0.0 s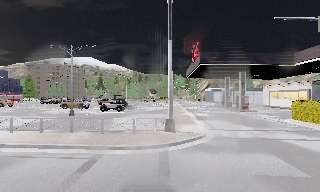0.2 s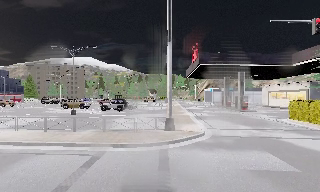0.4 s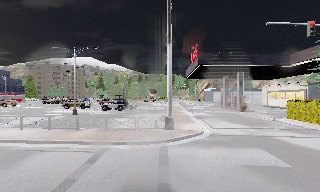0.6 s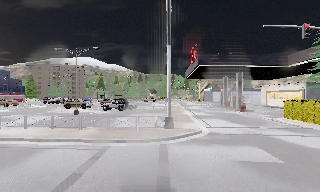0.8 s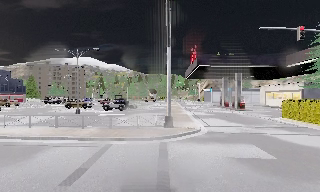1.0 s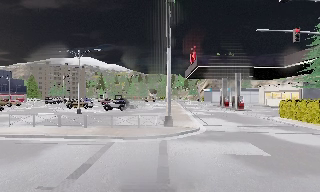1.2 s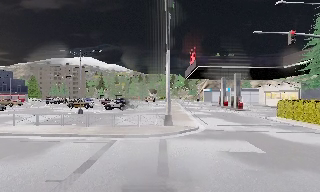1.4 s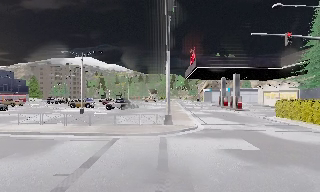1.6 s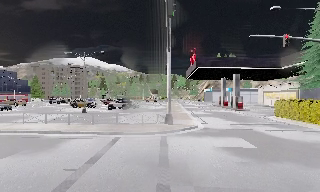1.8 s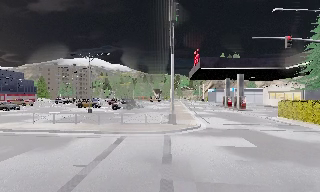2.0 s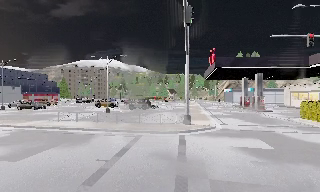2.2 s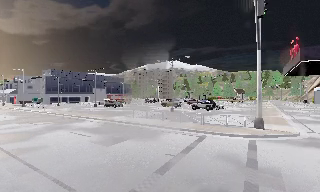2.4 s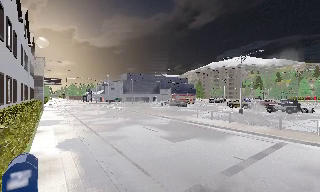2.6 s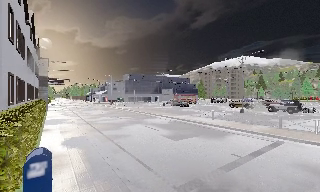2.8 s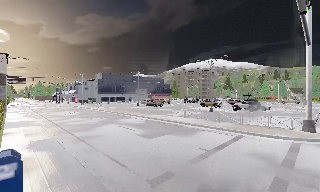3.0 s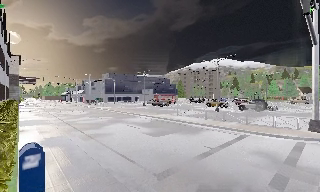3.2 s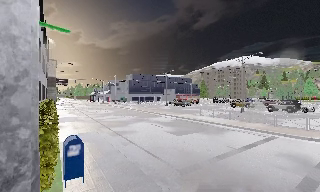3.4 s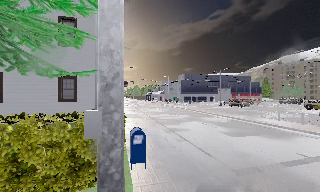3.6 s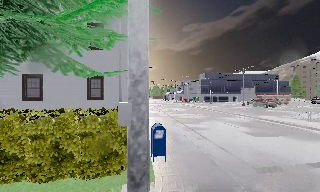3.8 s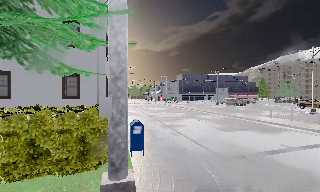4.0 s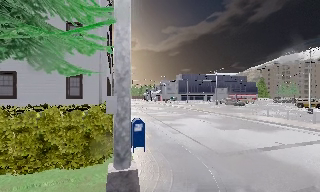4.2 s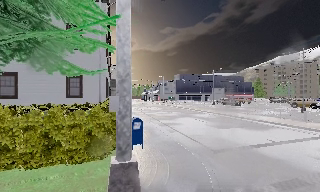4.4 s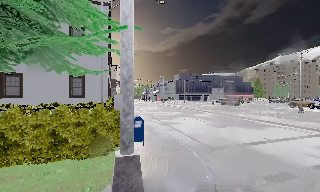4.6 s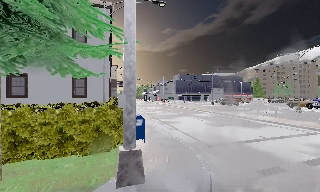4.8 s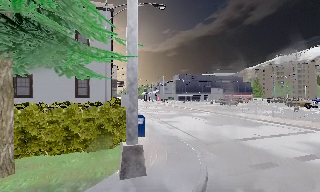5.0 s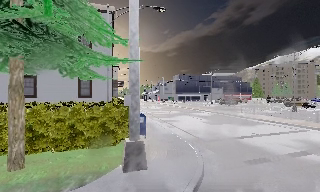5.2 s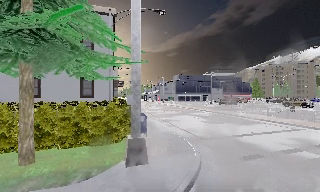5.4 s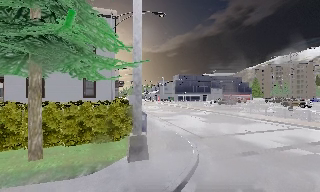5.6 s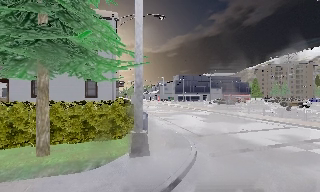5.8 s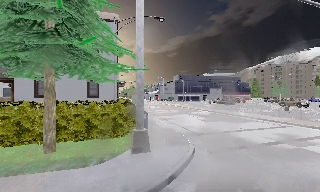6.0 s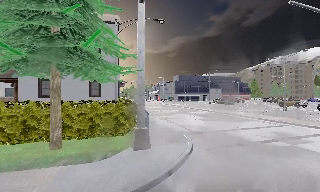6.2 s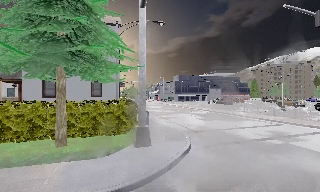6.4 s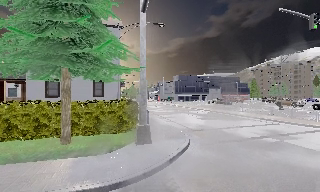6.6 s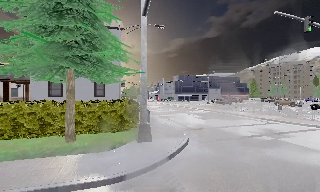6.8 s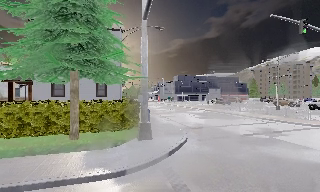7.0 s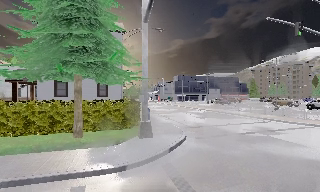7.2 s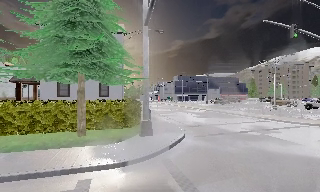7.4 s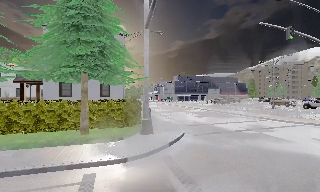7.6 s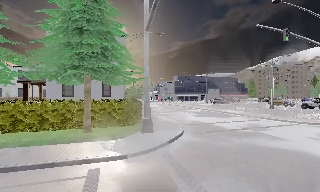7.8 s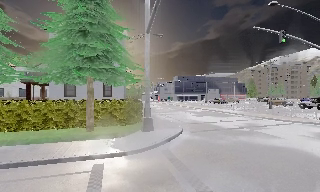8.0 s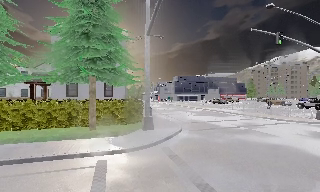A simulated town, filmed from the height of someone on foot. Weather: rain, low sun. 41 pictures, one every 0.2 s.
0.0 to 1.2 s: The camera travels backward, about 2 m, so what stands in front gets smaller.
1.2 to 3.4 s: The camera pans to its left, which is counterclockwise from overhead, by about 70 degrees. It travels backward, about 3.5 m.
3.4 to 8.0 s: The camera travels backward, about 8 m, so what stands in front gets smaller.
The film runs backward here.
